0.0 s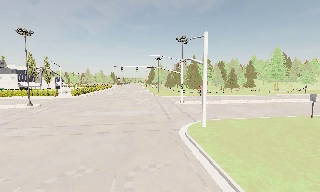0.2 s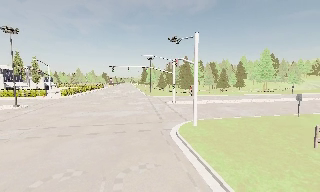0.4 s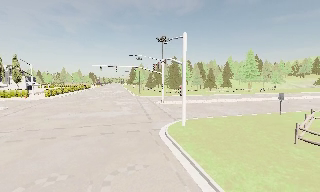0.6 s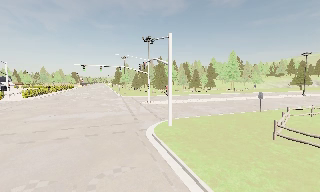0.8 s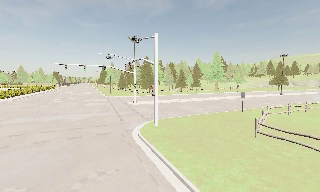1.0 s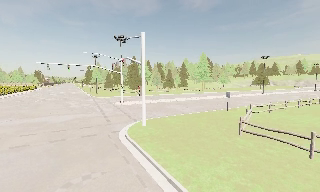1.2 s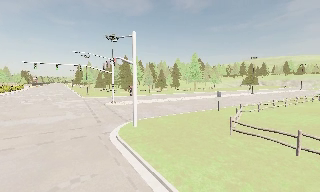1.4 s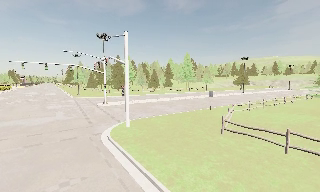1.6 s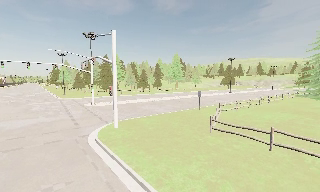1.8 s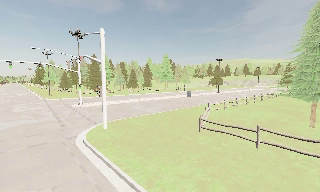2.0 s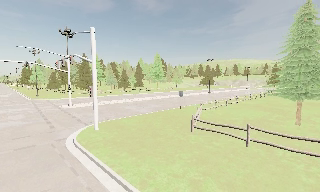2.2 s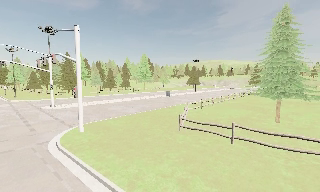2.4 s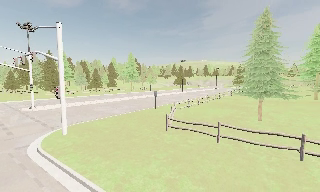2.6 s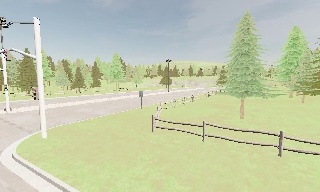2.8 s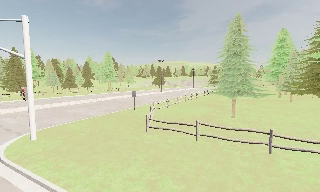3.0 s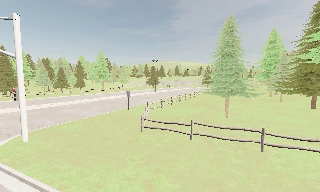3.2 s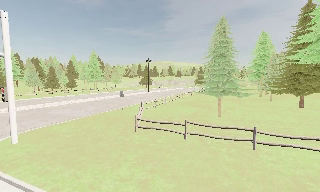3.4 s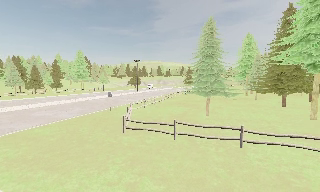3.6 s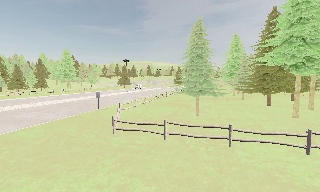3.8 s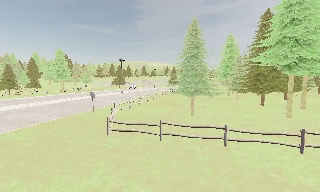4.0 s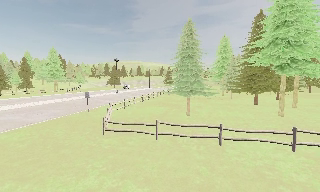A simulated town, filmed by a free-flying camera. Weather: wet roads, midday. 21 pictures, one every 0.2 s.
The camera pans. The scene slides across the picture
to the left.
The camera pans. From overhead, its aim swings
clockwise.
0.0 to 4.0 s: The camera swings to its right by about 70 degrees, and the scene slides to the left. It travels forward, about 1 m.
The film runs forward here.
